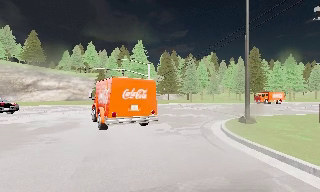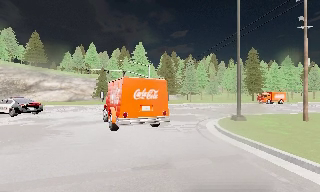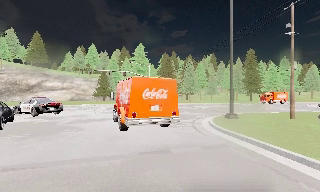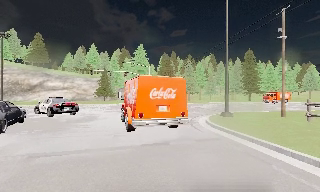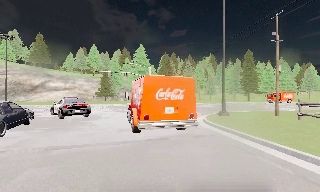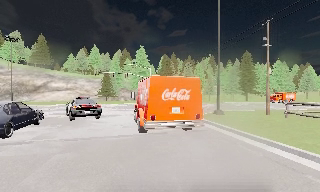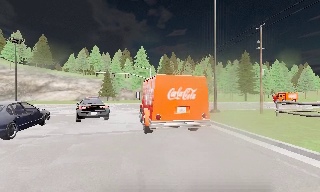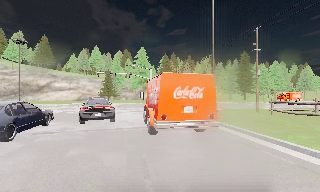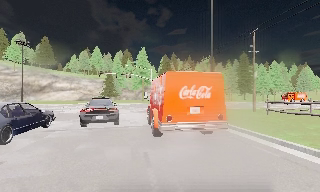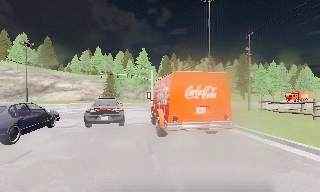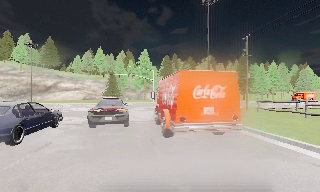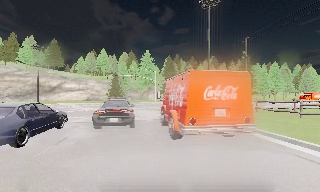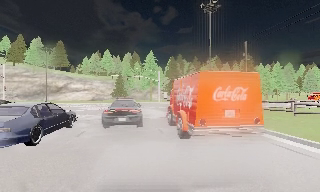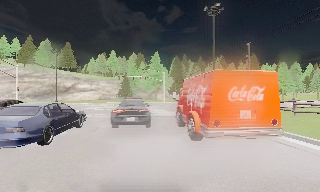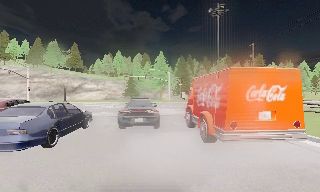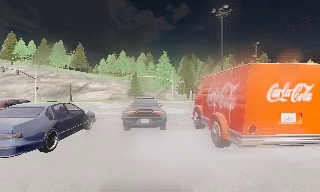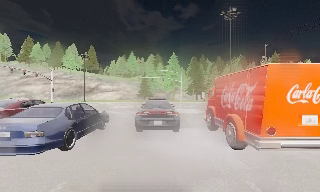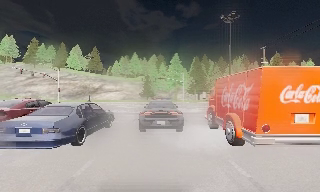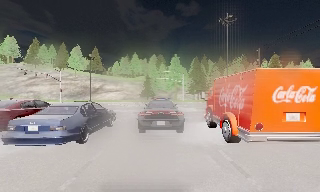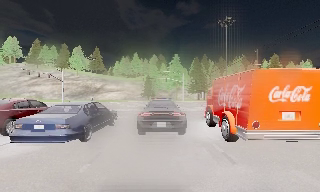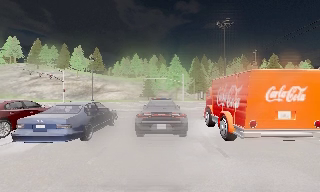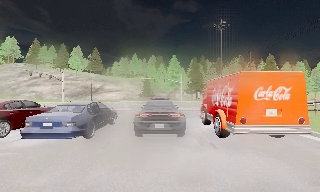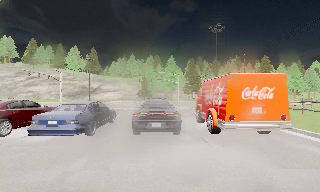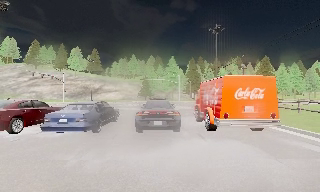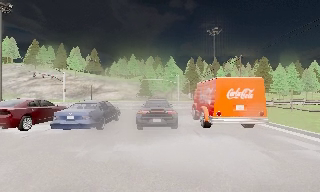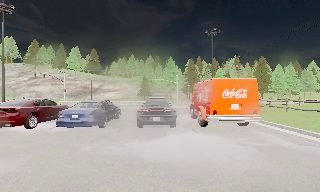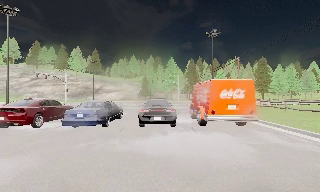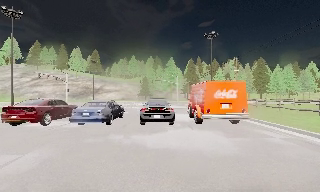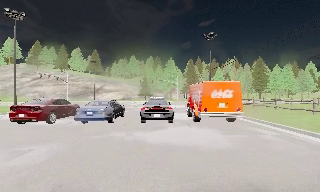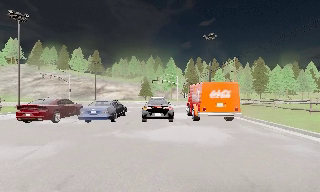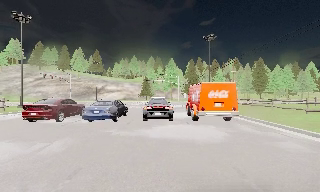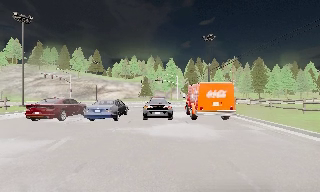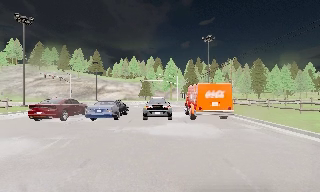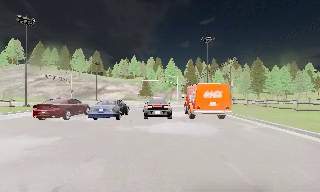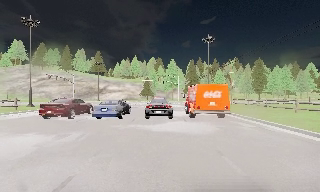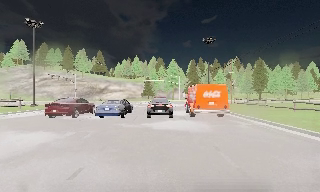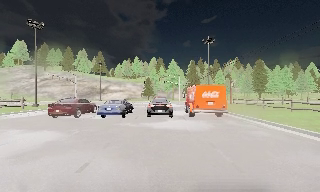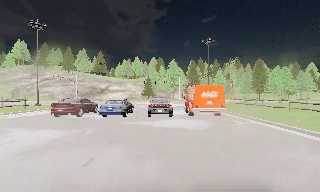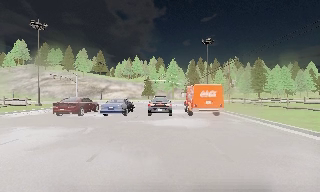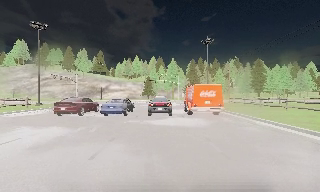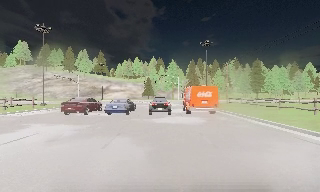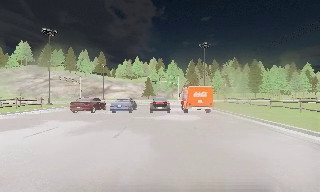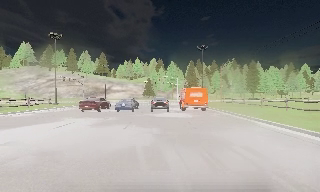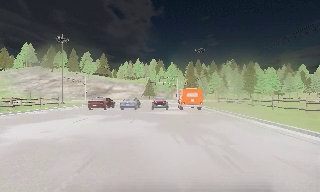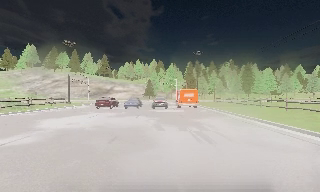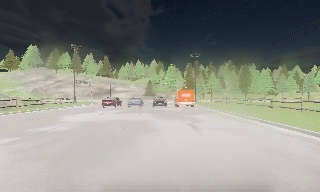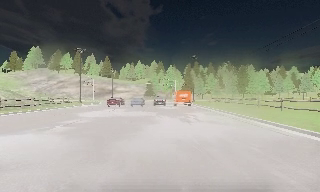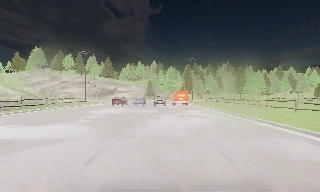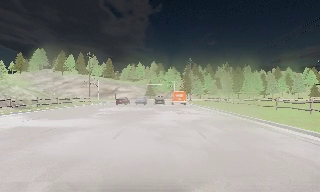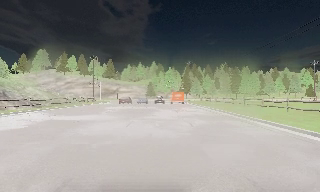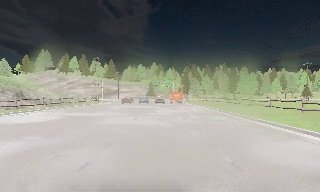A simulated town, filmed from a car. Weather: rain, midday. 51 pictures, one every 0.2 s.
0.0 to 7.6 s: The camera pans to its left, which is counterclockwise from overhead, by about 10 degrees. It travels backward, about 20 m, so what stands in front gets smaller. It loses speed.
7.6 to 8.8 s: The camera travels backward, about 8 m, so what stands in front gets smaller. It gains speed.
8.8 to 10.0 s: The camera travels backward, about 14 m, so what stands in front gets smaller.
The film runs backward here.
